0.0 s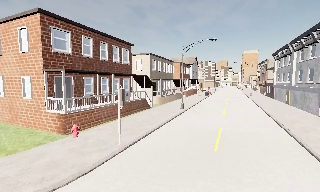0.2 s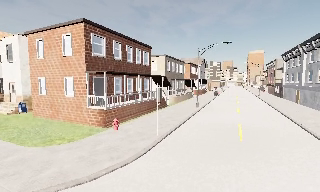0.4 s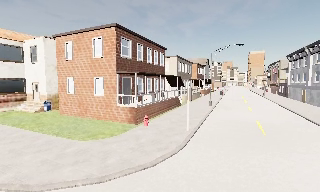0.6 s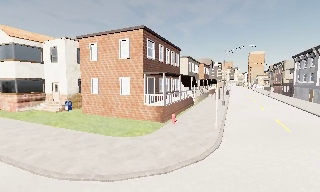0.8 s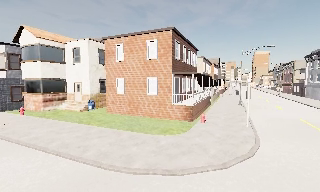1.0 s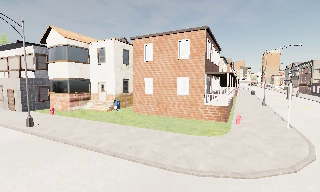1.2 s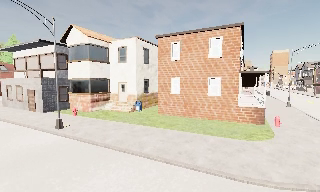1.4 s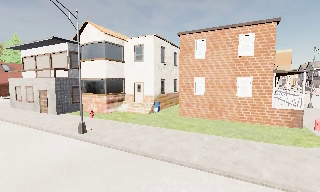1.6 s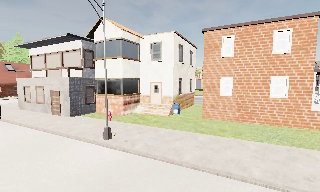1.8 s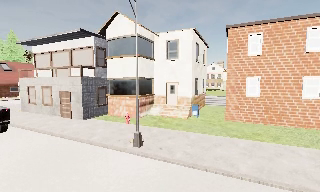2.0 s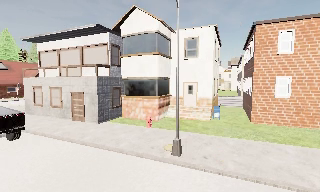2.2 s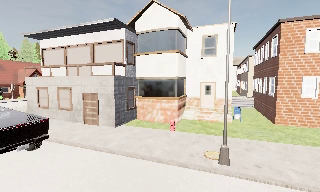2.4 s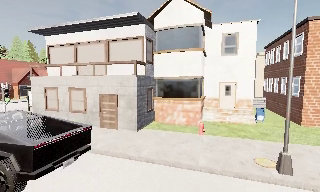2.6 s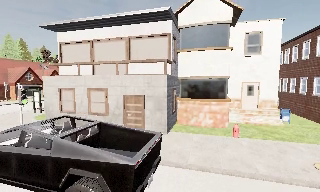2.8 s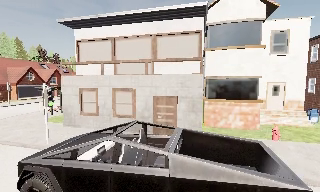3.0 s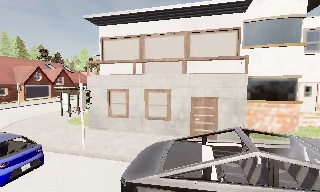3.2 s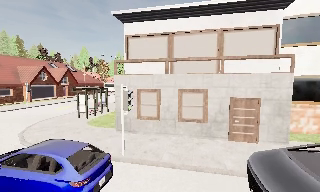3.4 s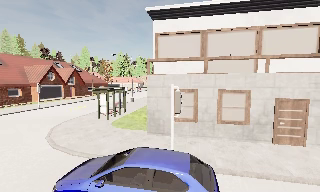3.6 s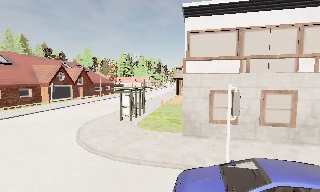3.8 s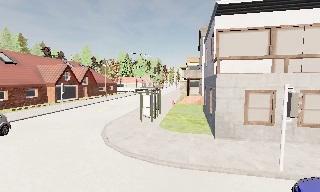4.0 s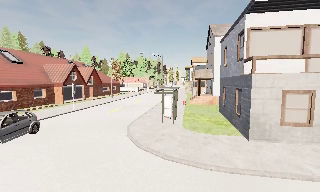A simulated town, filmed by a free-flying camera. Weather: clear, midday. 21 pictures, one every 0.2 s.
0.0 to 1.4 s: The camera travels to its left, about 15 m, so close, fixed things drift to the right.
1.4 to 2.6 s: The camera pans to its right, which is clockwise from overhead, by about 10 degrees. It travels to its left and forward, about 14 m, so close, fixed things drift to the right.
2.6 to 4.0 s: The camera travels to its left, about 15 m, so close, fixed things drift to the right.
The film runs backward here.
